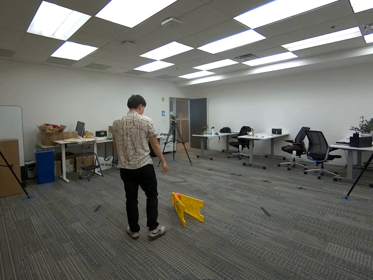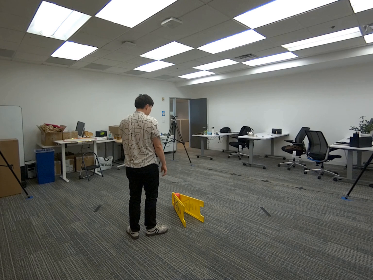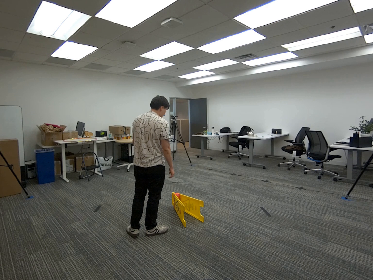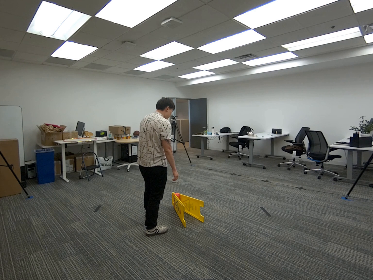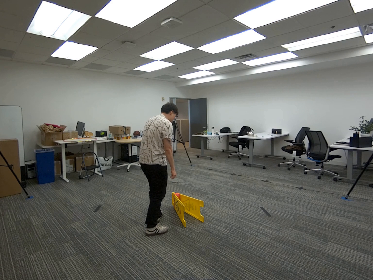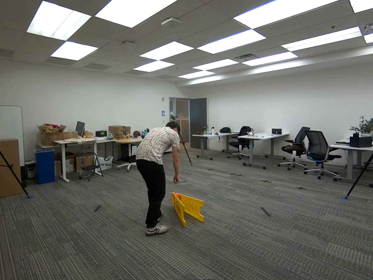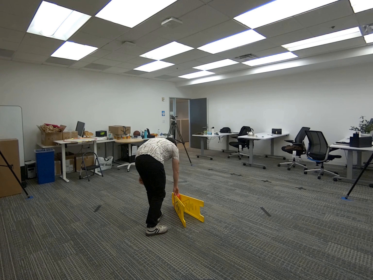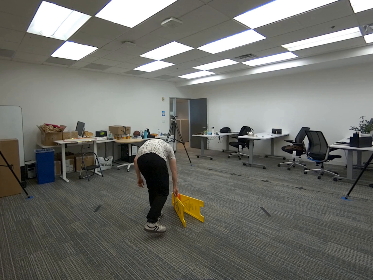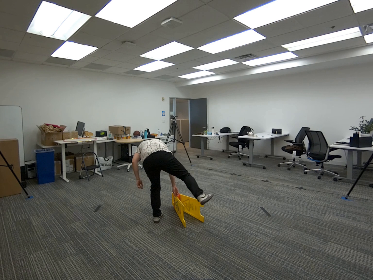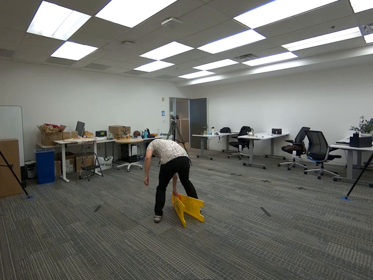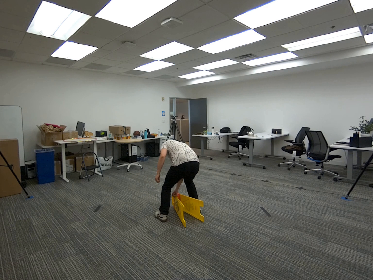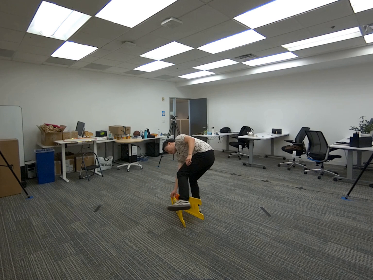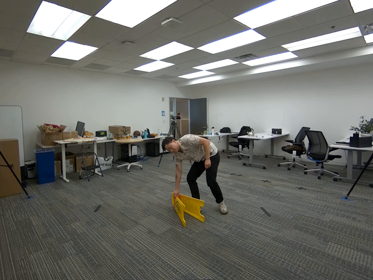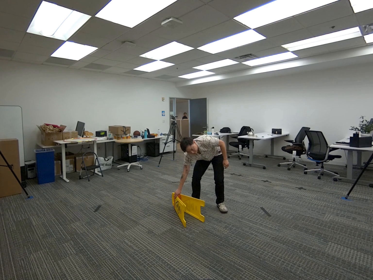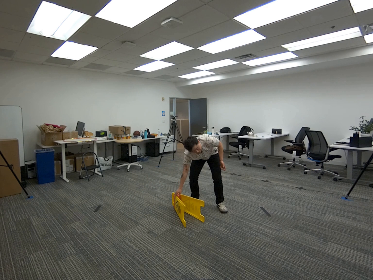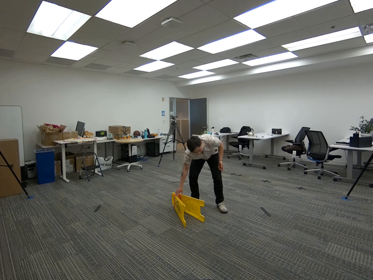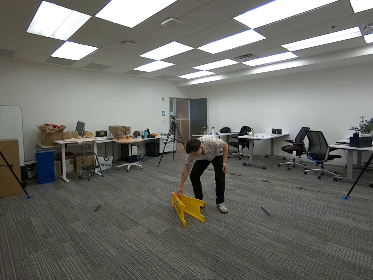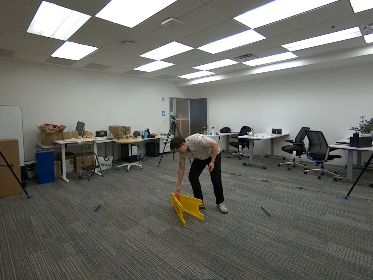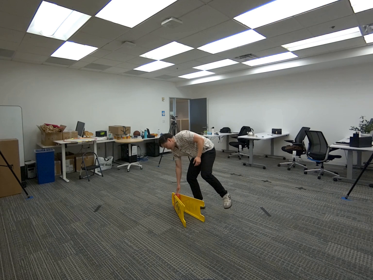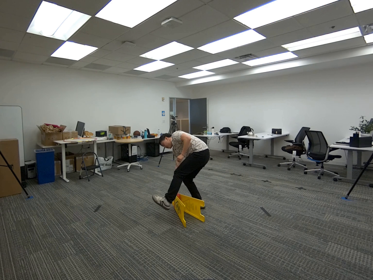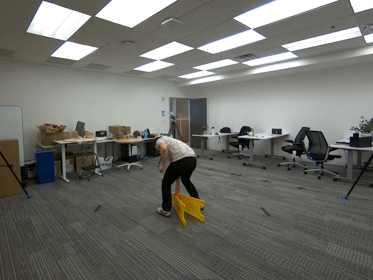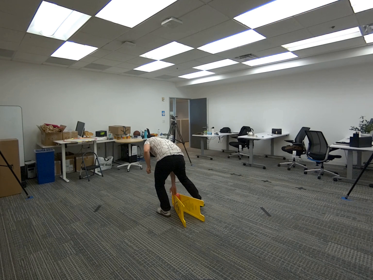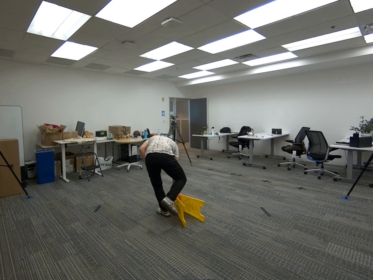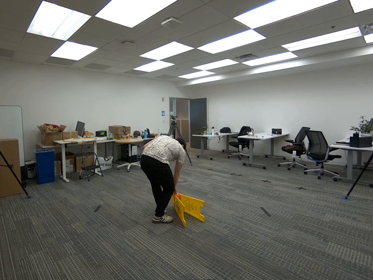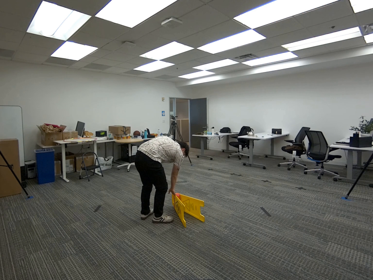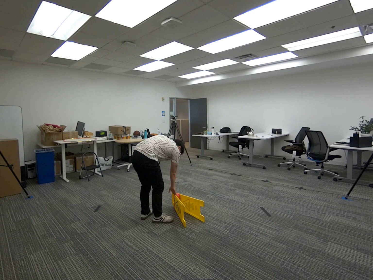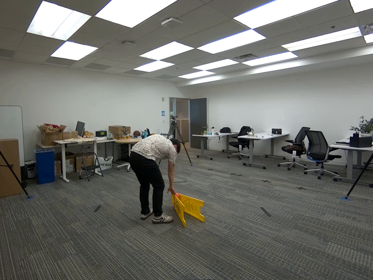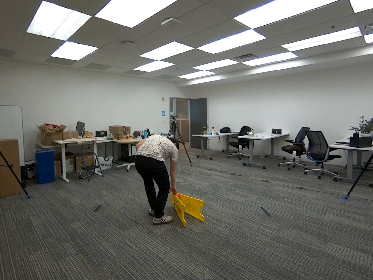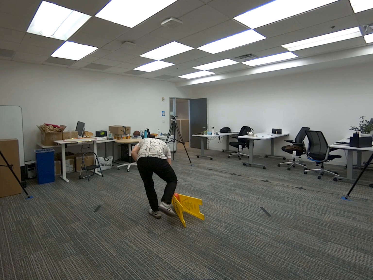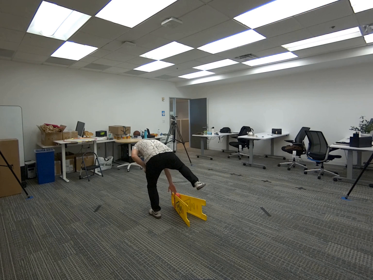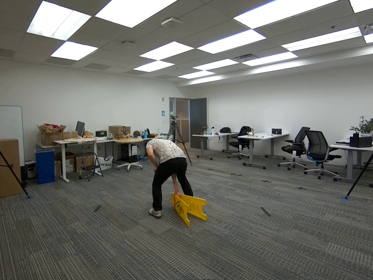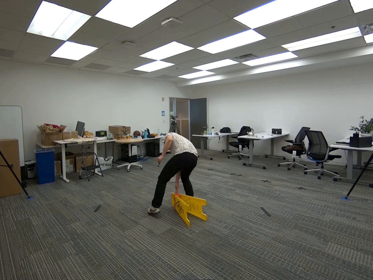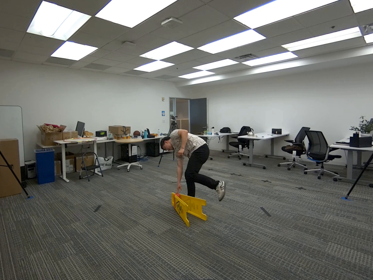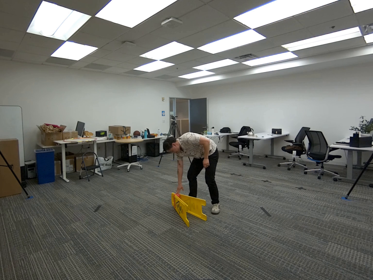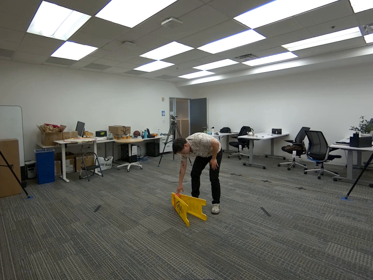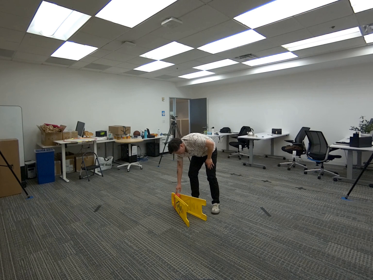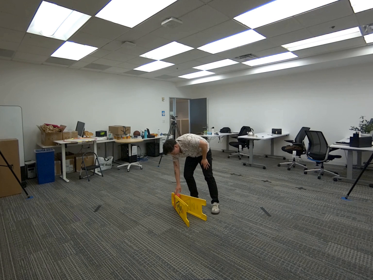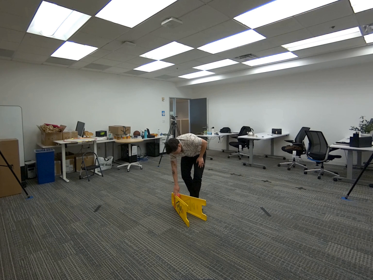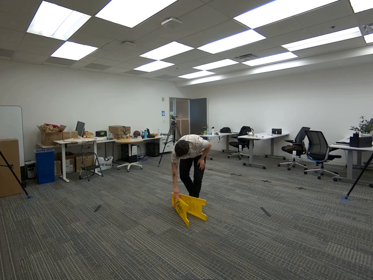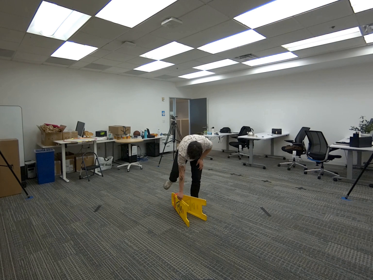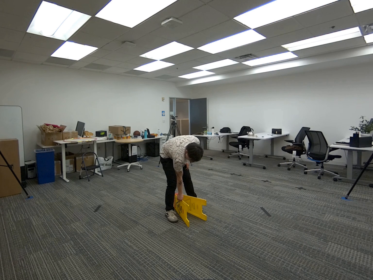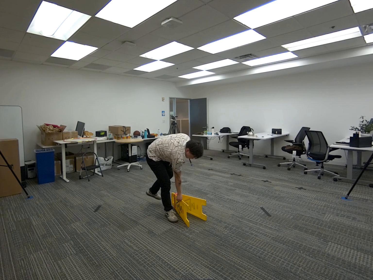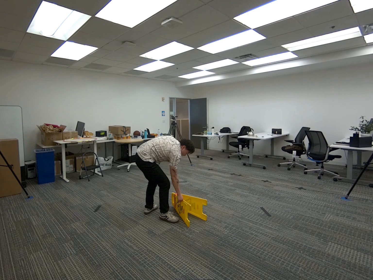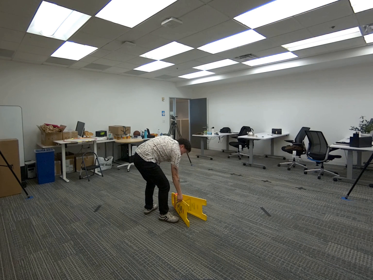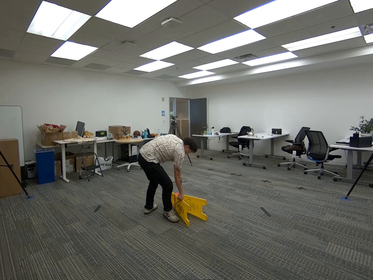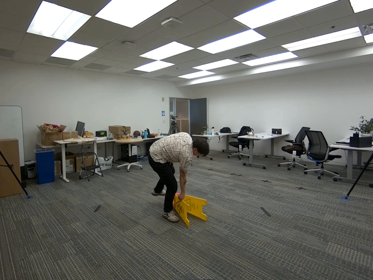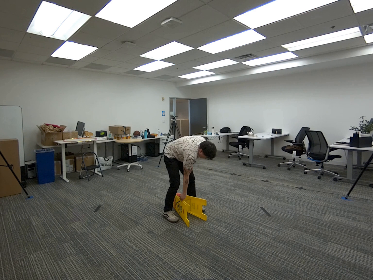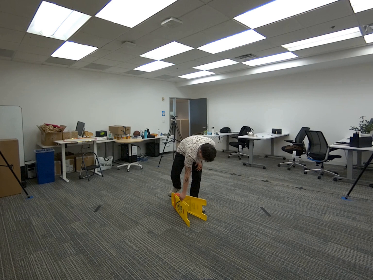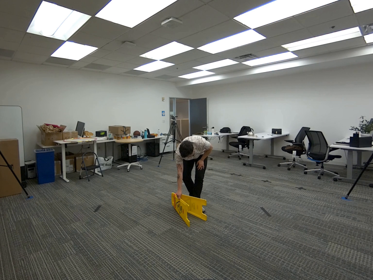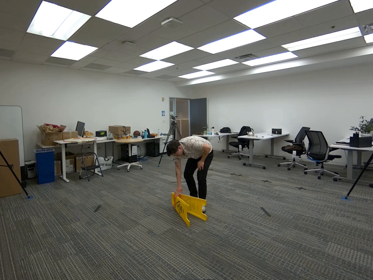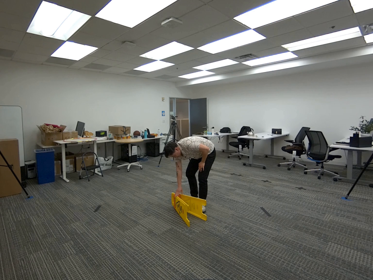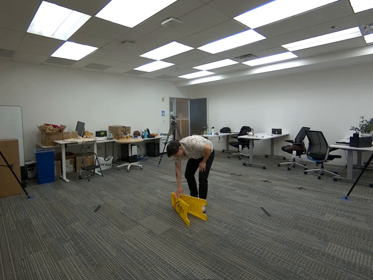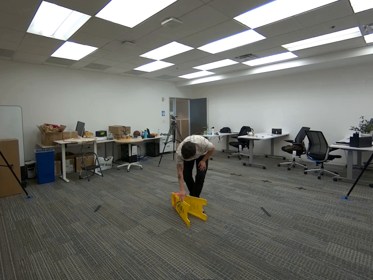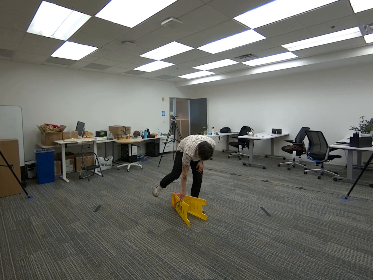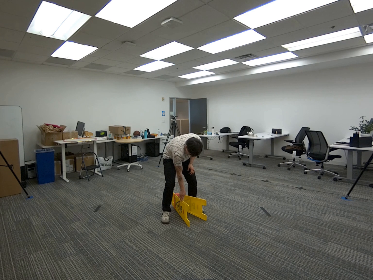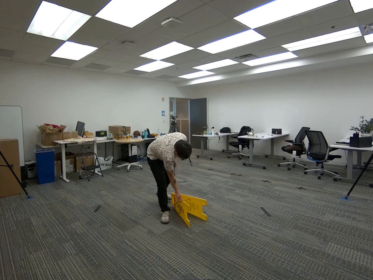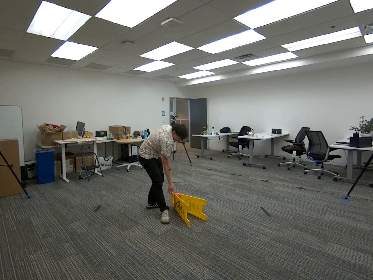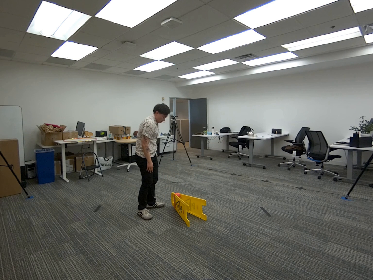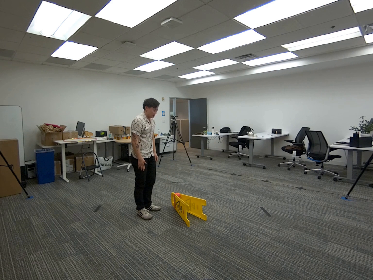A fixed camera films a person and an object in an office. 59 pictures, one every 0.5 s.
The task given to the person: Walk to the wet floor sign while it is laying on the side. Hold onto the sign with one hand and step over it one leg at a time. Then continue to step over the sign from different directions until you come to a stop.
